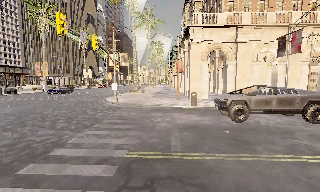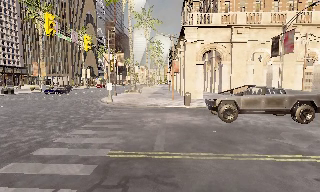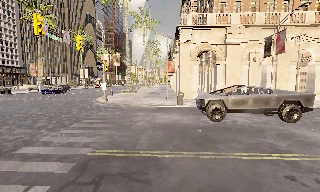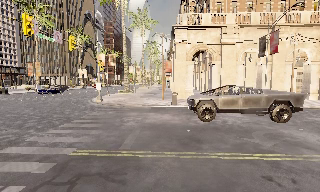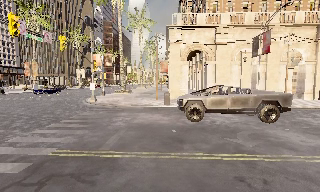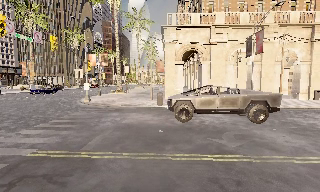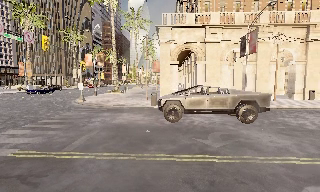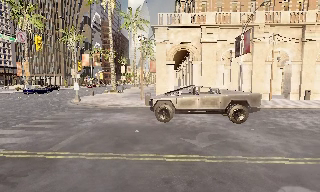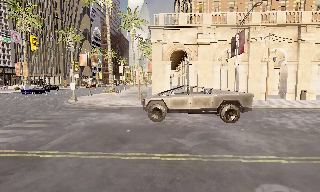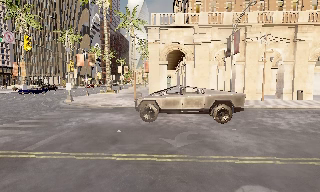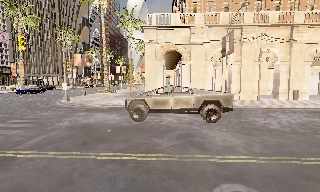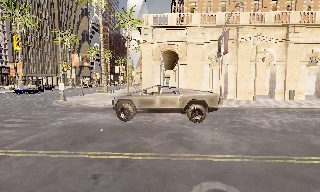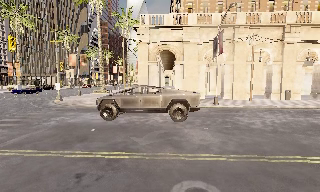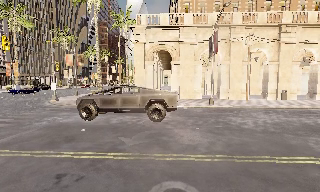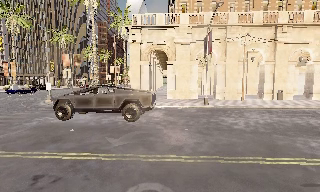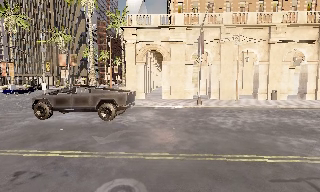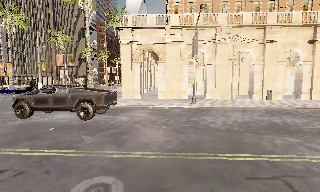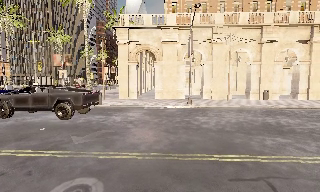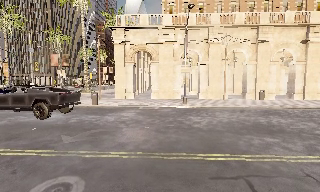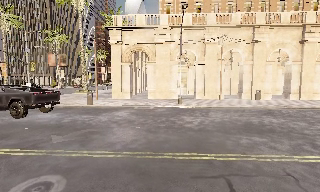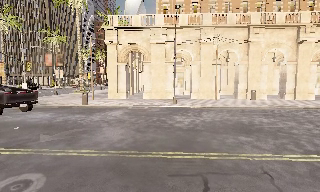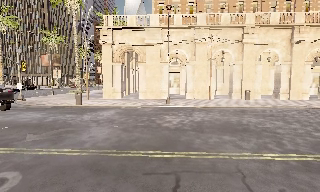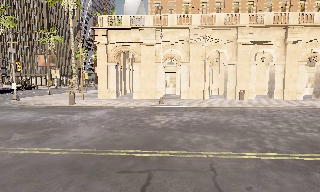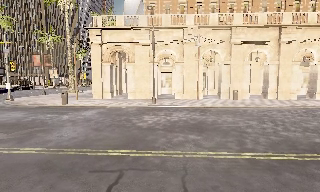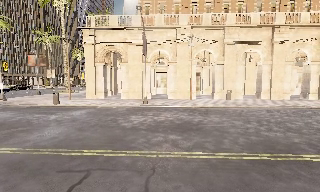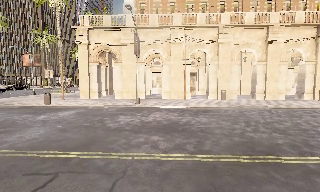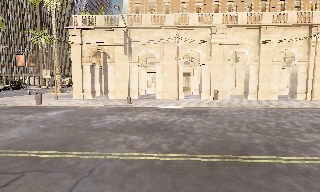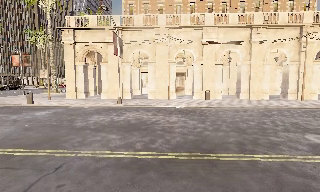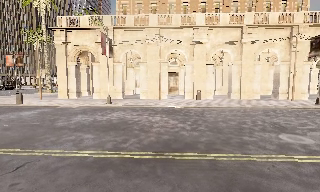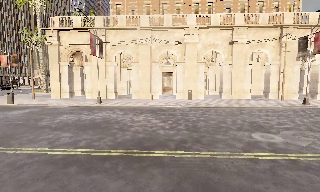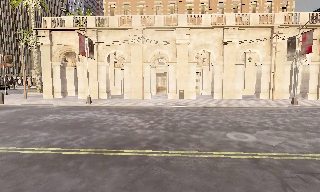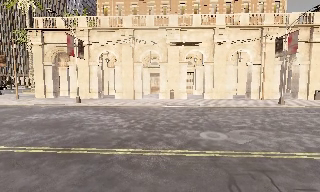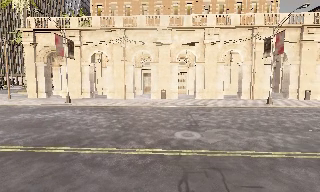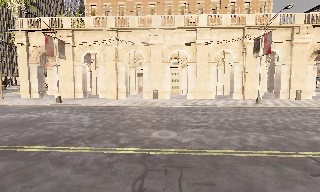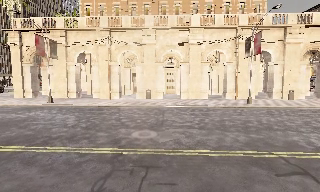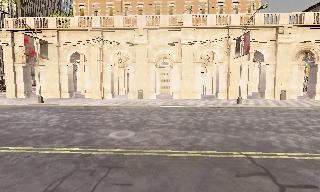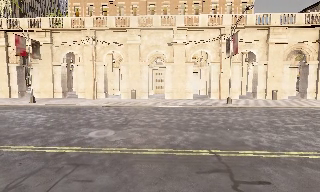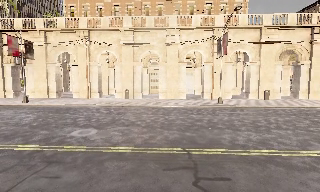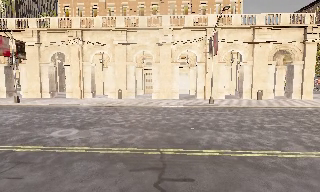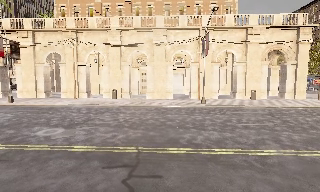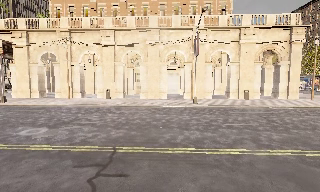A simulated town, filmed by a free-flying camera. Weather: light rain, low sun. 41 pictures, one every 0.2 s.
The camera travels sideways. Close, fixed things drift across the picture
to the left.
0.0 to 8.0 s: The camera travels to its right, about 30 m, so close, fixed things drift to the left. It gains speed.
The film runs forward here.
